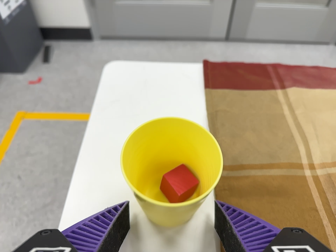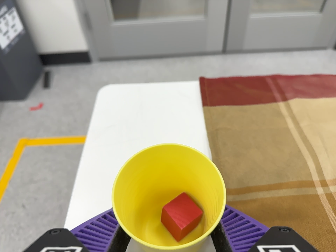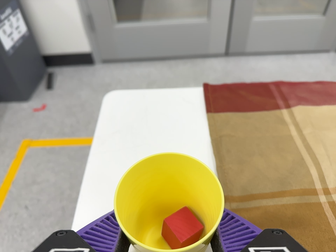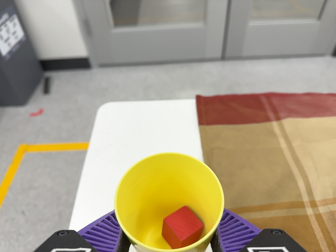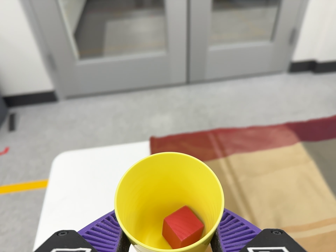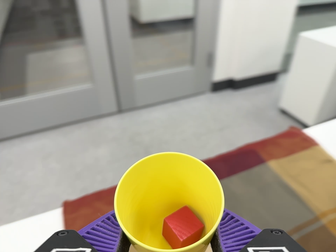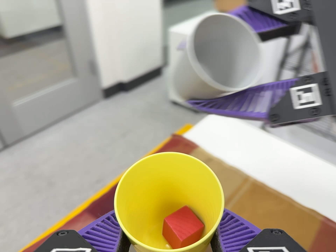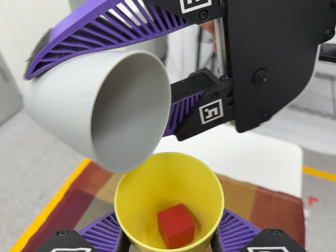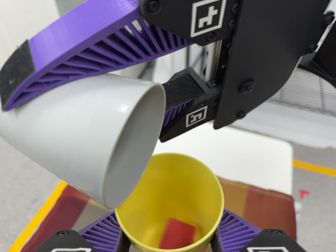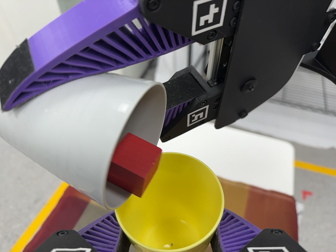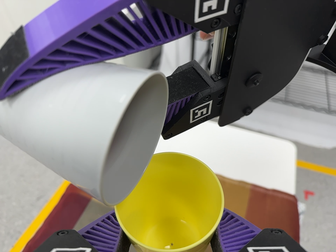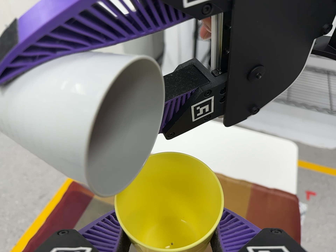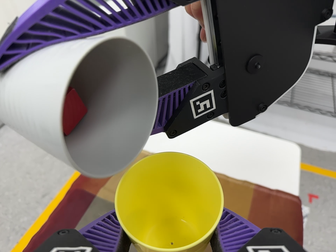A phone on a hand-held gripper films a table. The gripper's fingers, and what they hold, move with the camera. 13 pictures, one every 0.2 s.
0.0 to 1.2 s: The scene slides to the left, as the camera pans about 40 degrees to its right. It travels toward the top of its view and to its right, about 24 cm, so close, fixed things drift downward. Its aim tips toward the top of its view by about 10 degrees, and the scene shifts downward. It rolls about its line of sight by about 30 degrees, and the scene rotates counterclockwise.
1.2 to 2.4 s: The camera swings to its right by about 15 degrees, and the scene slides to the left. It rolls about its line of sight by about 15 degrees, and the scene rotates counterclockwise.
The film runs backward here.
